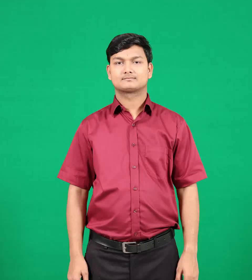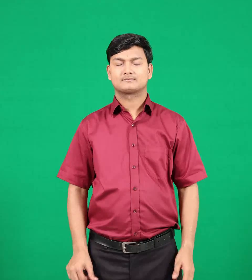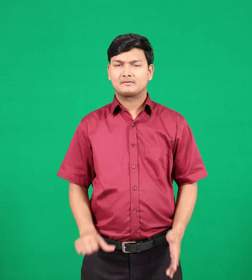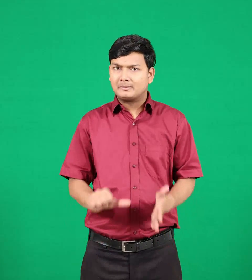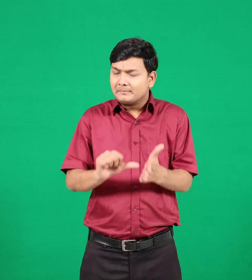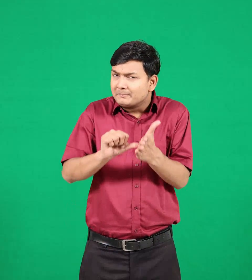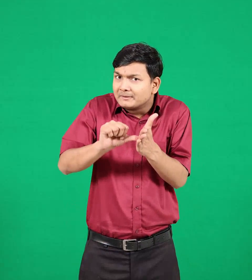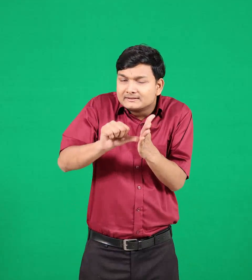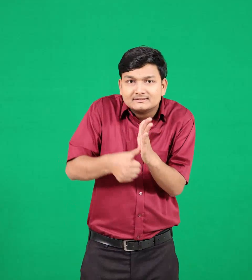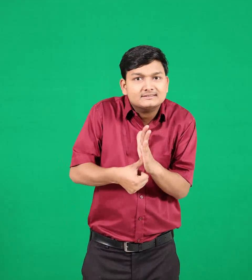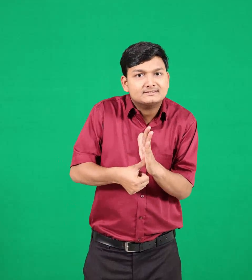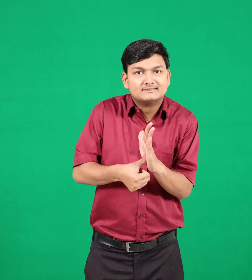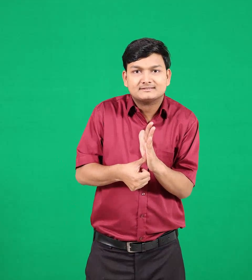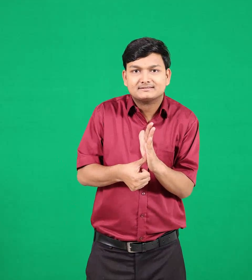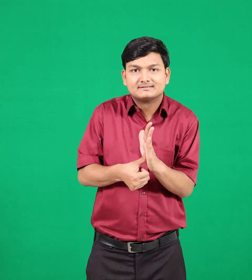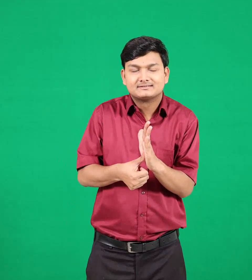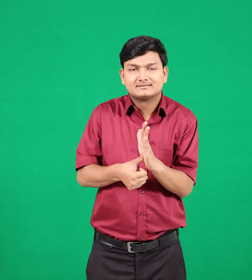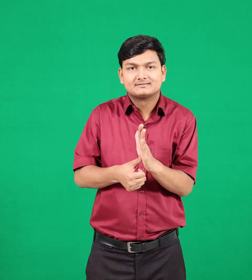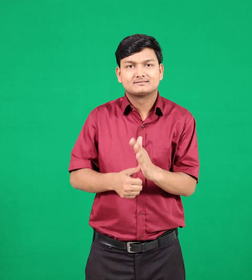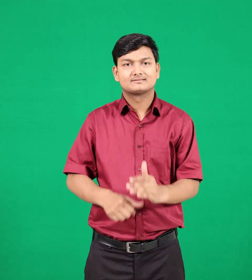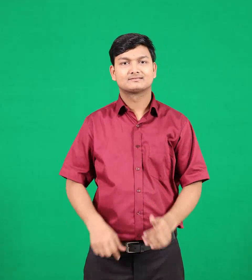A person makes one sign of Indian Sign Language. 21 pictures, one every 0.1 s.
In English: impossible
